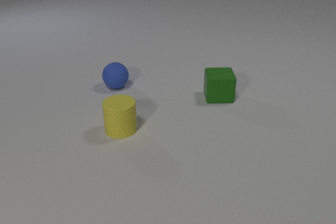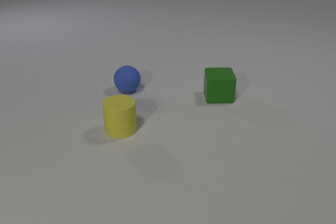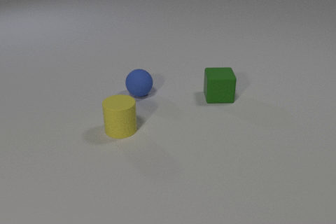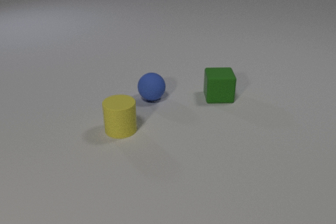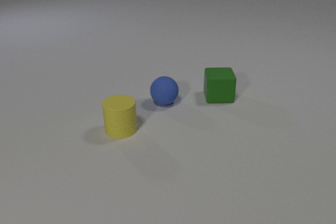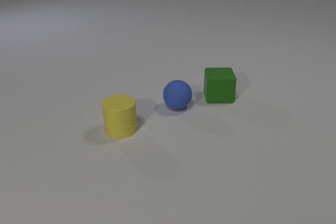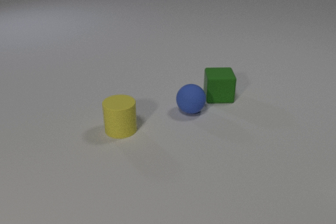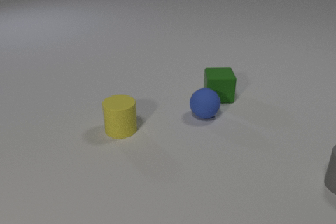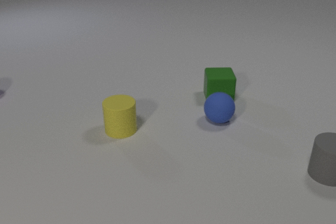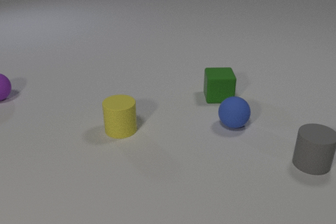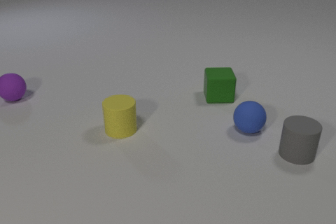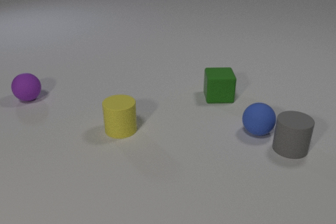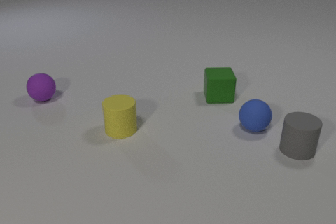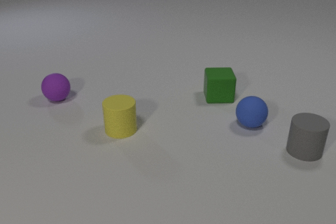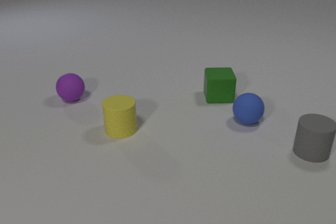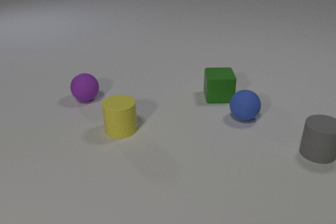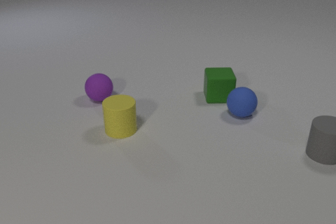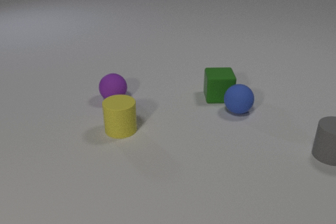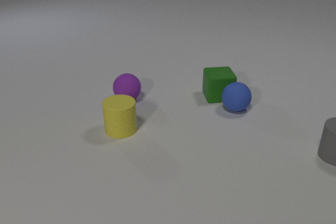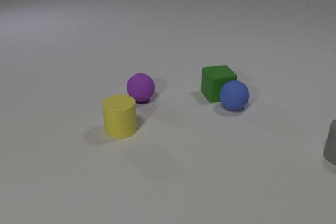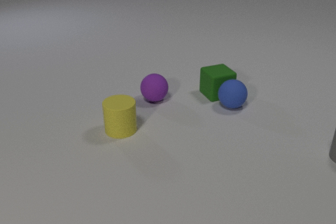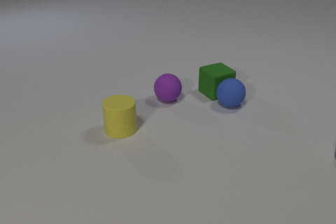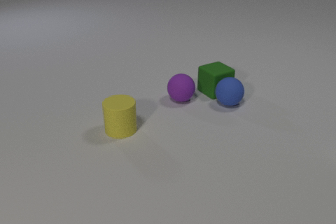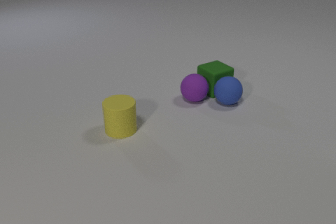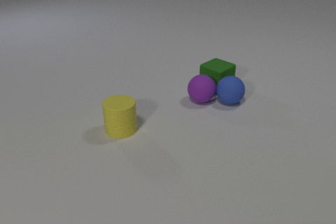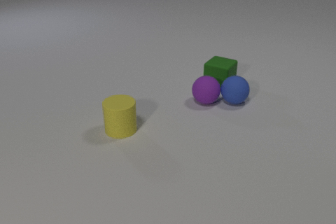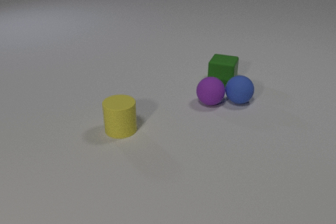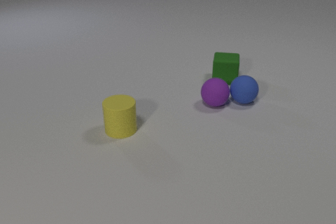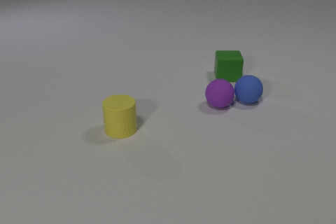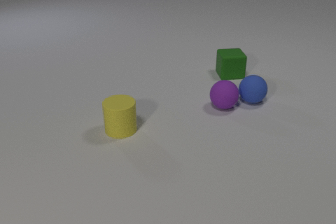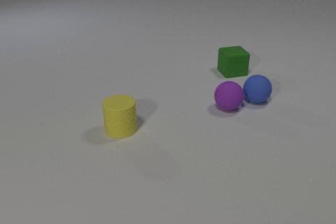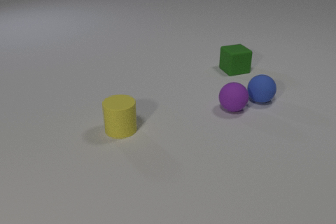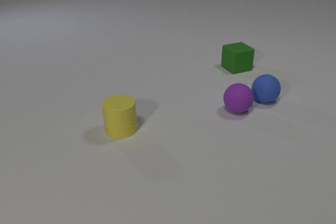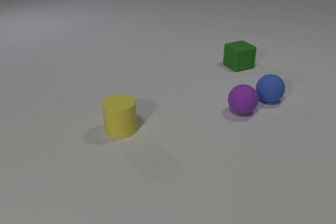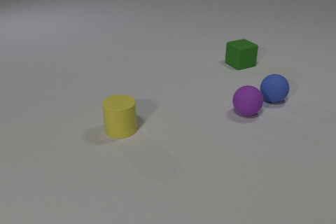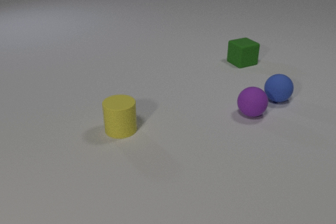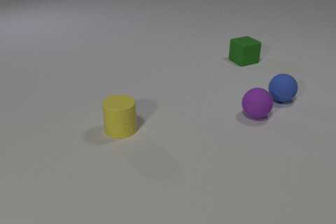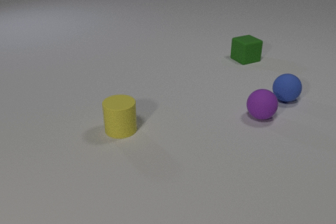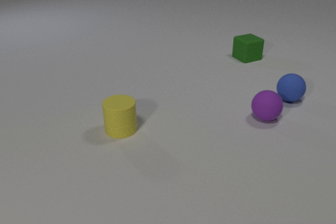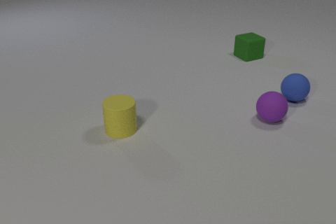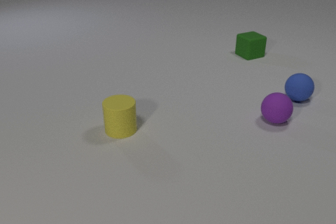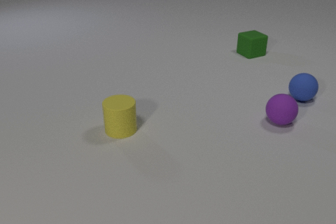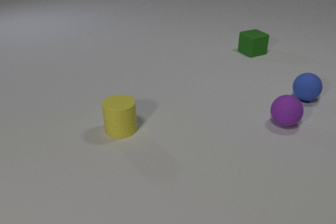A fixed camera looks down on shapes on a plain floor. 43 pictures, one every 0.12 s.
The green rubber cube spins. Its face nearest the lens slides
to the right.
The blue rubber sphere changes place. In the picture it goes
to the right.
0.00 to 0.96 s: The gray rubber cylinder comes in at the right edge, slides to the left and away from the camera. The blue rubber sphere rolls to the right and toward the camera.
0.96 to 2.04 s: The gray rubber cylinder slides away from the camera. The blue rubber sphere rolls away from the camera and to the right. The purple rubber sphere comes in at the left edge, rolls to the right. The gray rubber cylinder and the blue rubber sphere collide.
2.04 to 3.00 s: The gray rubber cylinder slides to the right, leaves at the right edge. The blue rubber sphere rolls away from the camera. The green rubber cube slides away from the camera, spins so that its near face slides to the right, counterclockwise seen from above. The purple rubber sphere rolls to the right. The blue rubber sphere and the green rubber cube collide. The green rubber cube and the purple rubber sphere collide. The blue rubber sphere and the purple rubber sphere collide.
3.00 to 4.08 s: The blue rubber sphere rolls to the right. The green rubber cube slides away from the camera, spins counterclockwise seen from above by about 60 degrees, its near face sliding to the right. The purple rubber sphere rolls to the right and toward the camera.
4.08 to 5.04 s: The blue rubber sphere rolls to the right and away from the camera. The green rubber cube slides away from the camera. The purple rubber sphere rolls to the right.
What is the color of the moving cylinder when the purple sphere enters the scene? gray.
How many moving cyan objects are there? 0.
How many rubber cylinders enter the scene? 1.
